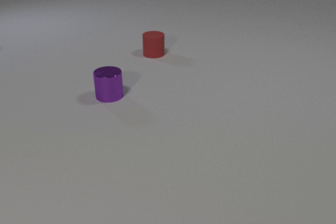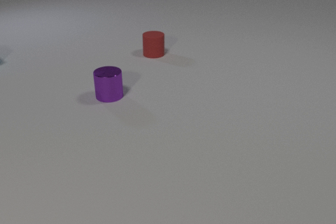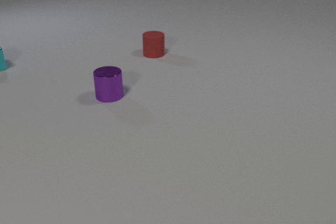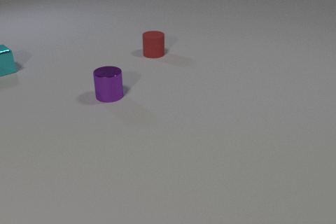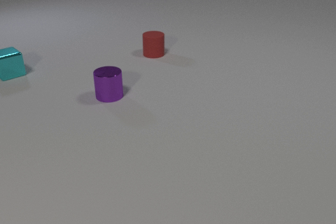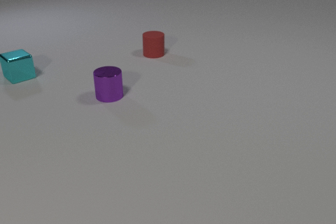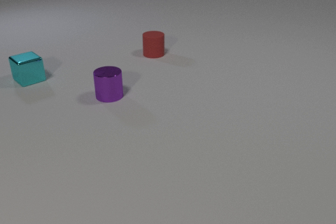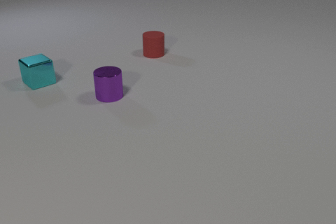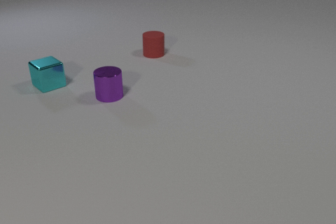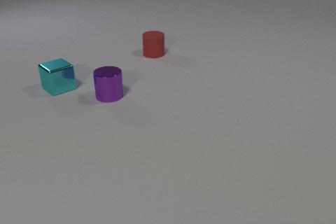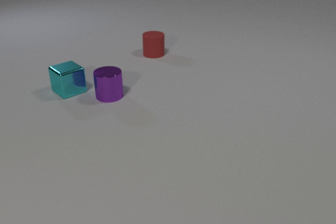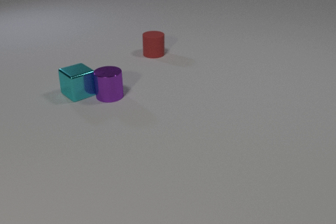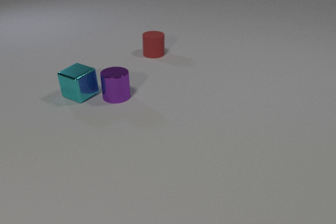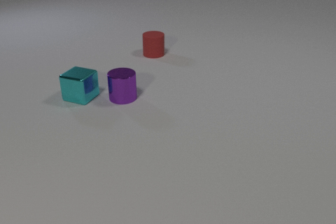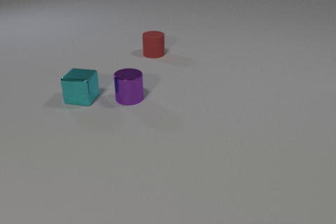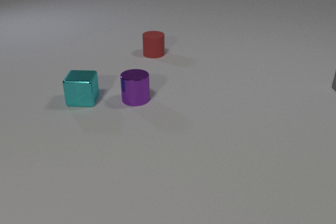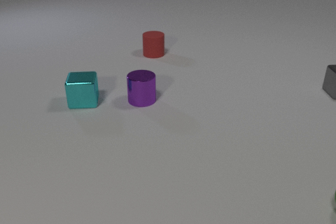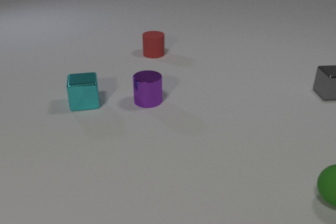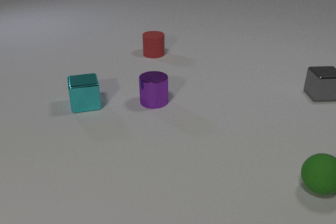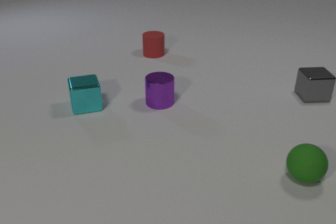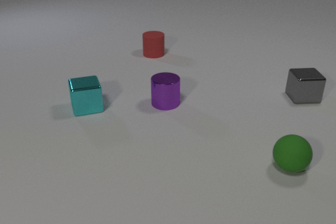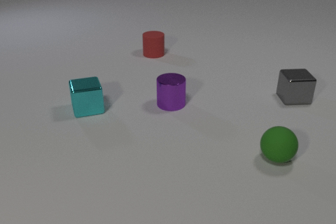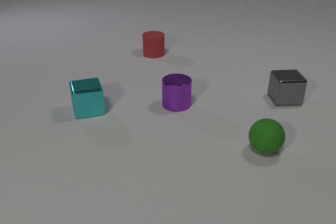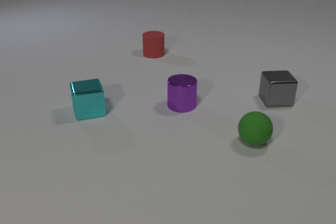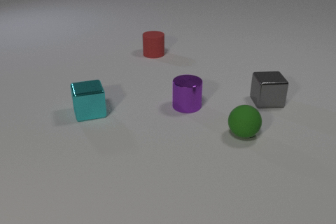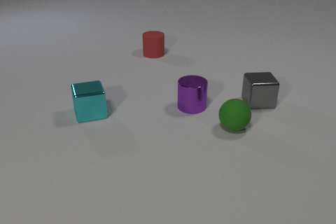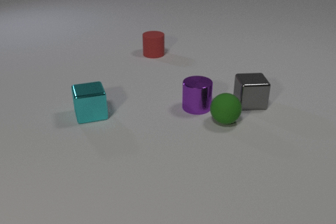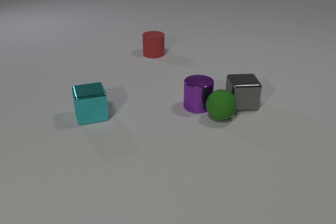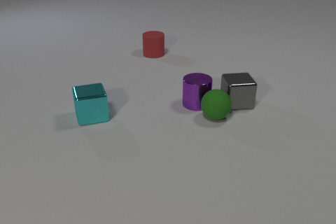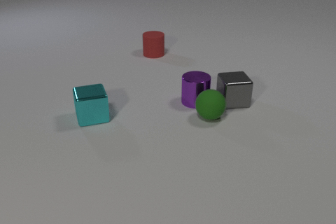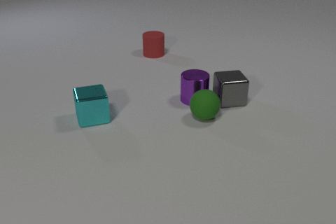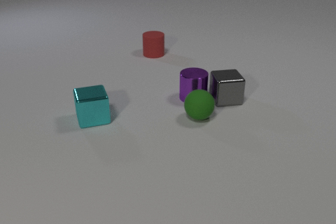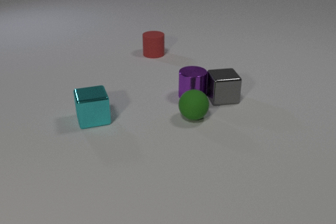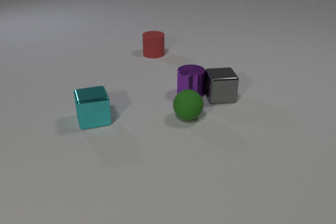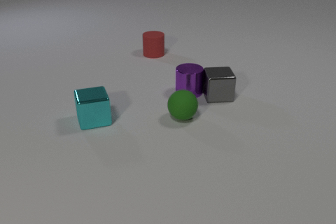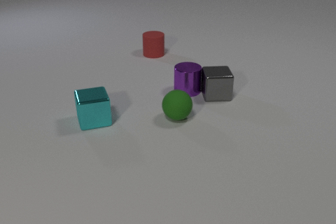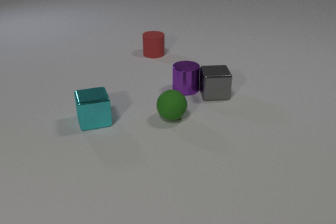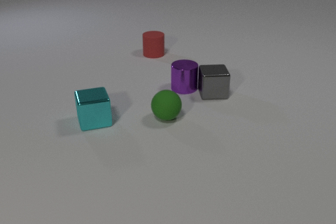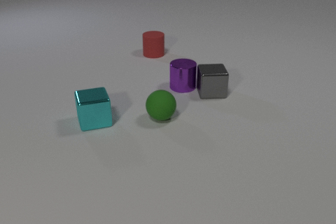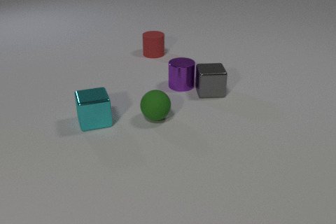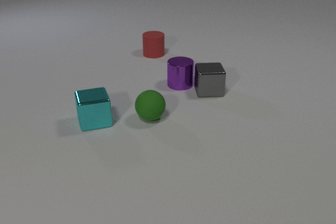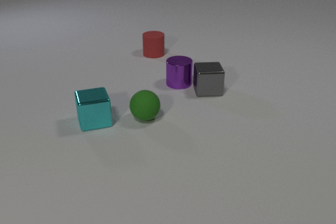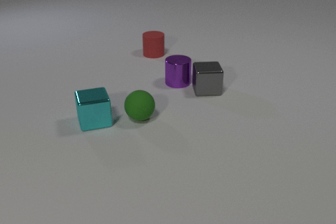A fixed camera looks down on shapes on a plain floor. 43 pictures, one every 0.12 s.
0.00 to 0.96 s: The cyan metal cube comes in at the left edge, slides toward the camera and to the right.
0.96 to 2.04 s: The cyan metal cube slides toward the camera and to the right, spins counterclockwise seen from above by about 60 degrees, its near face sliding to the right. The purple metal cylinder slides to the right. The gray metal cube comes in at the right edge, slides to the left and toward the camera. The green rubber sphere comes in at the right edge, rolls to the left and away from the camera. The cyan metal cube and the purple metal cylinder collide.
2.04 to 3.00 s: The cyan metal cube slides toward the camera. The purple metal cylinder slides to the right. The gray metal cube slides to the left and toward the camera. The green rubber sphere rolls to the left and away from the camera.
3.00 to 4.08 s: The cyan metal cube slides toward the camera. The purple metal cylinder slides away from the camera. The gray metal cube slides to the left. The green rubber sphere rolls to the left. The purple metal cylinder and the green rubber sphere collide. The gray metal cube and the green rubber sphere collide. The purple metal cylinder and the gray metal cube collide.
4.08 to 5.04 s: The purple metal cylinder slides away from the camera and to the left. The gray metal cube slides away from the camera and to the left. The green rubber sphere rolls to the left.
What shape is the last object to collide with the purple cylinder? cube.
What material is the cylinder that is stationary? rubber.
Are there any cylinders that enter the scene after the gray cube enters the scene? no.
